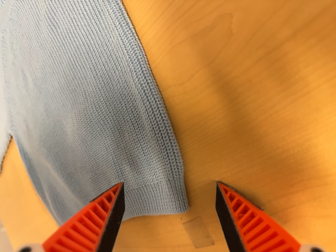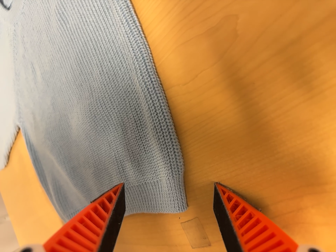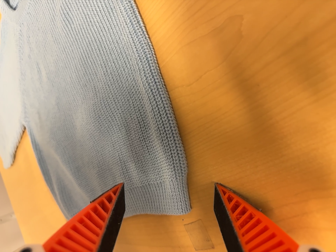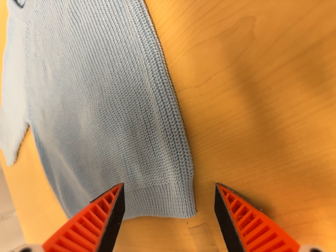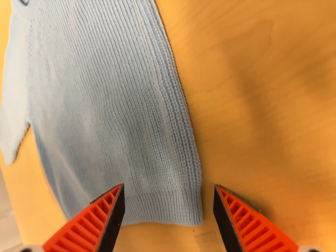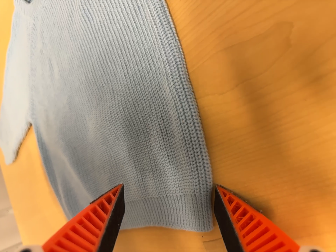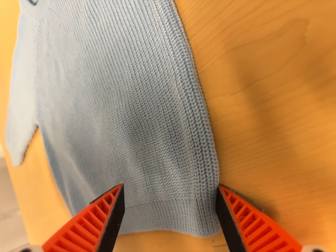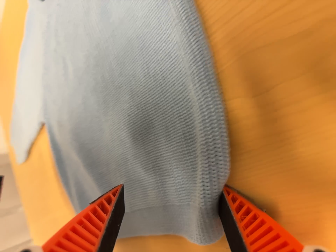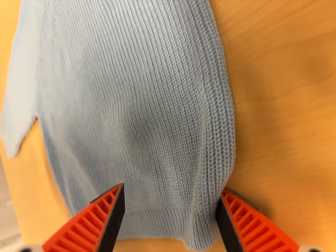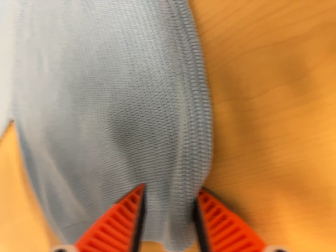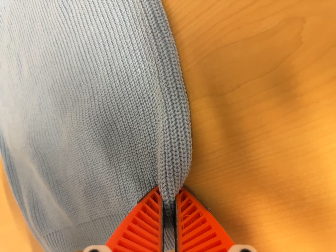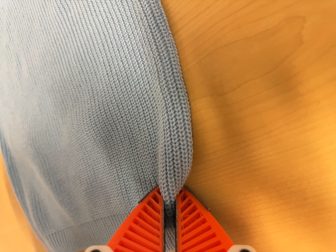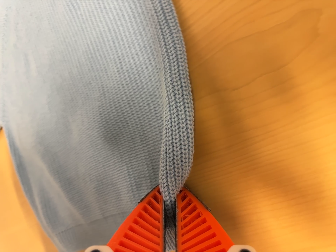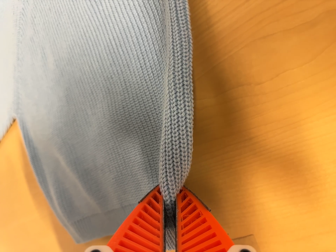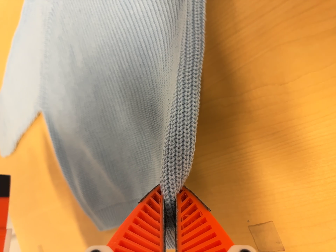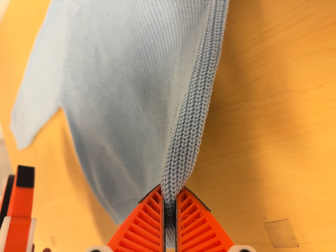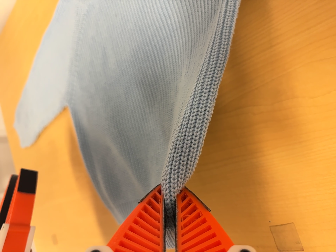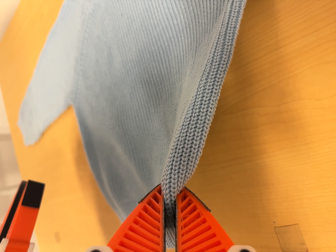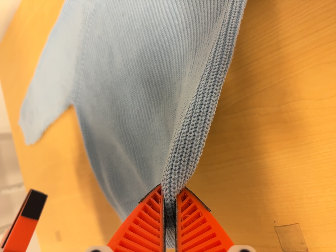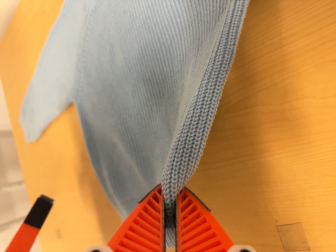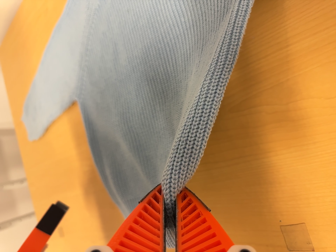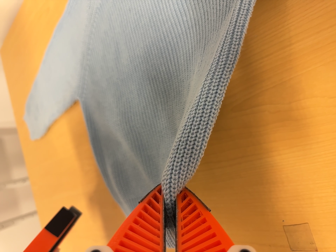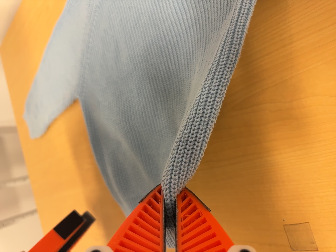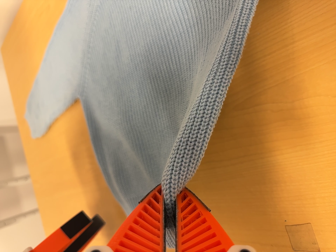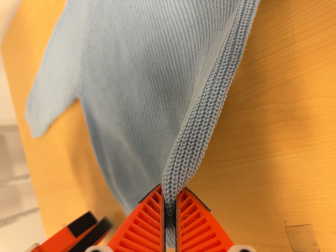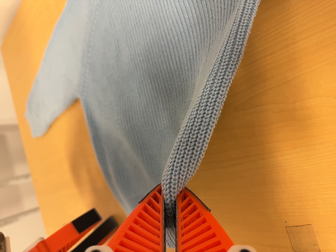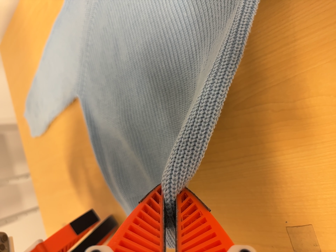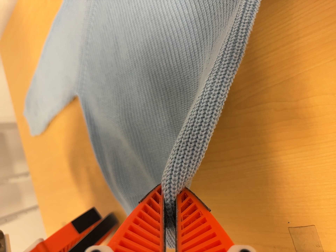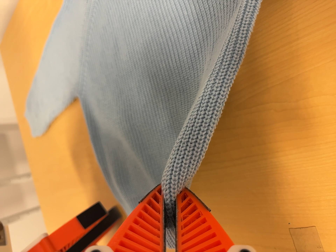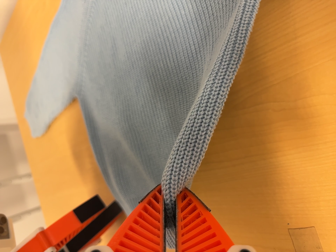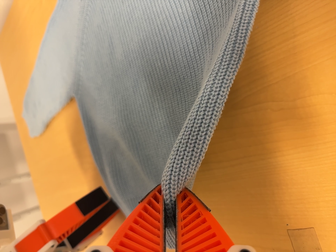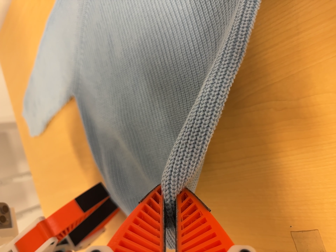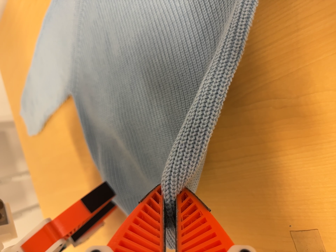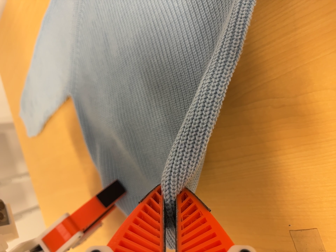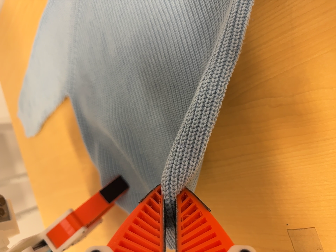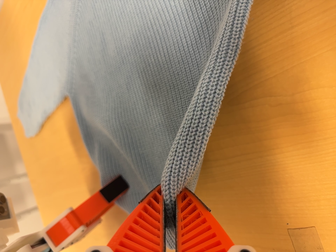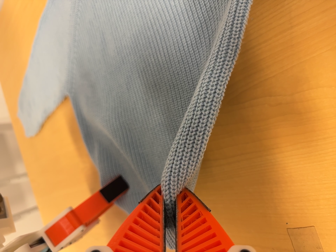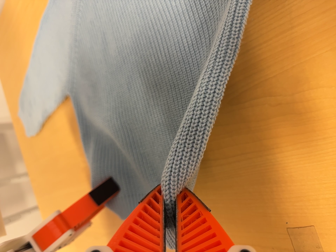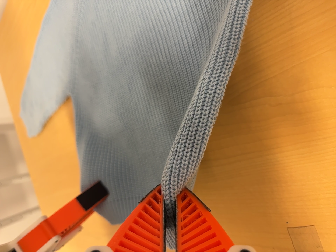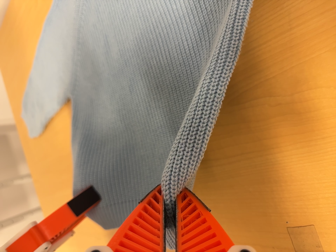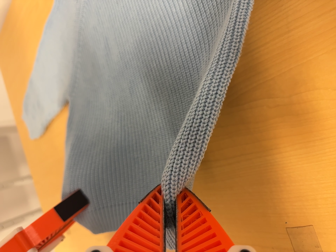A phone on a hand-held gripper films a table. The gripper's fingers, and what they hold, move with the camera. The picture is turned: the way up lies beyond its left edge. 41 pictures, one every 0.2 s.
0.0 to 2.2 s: The camera travels forward, about 5 cm, so what stands in front looms larger.
2.2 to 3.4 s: The camera travels to its left and backward, about 10 cm, so close, fixed things drift to the right.
3.4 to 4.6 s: The camera keeps its place and its aim.
4.6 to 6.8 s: The camera shifts only a little, or ends up much as it began.
6.8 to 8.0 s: The camera keeps its place and its aim.
The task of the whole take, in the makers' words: fold up.
The film runs forward here.
